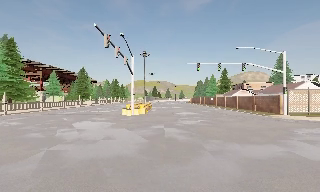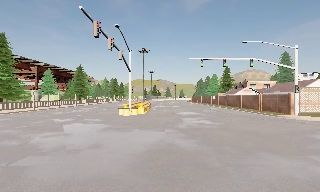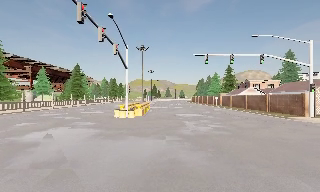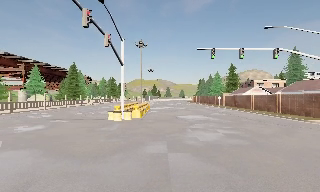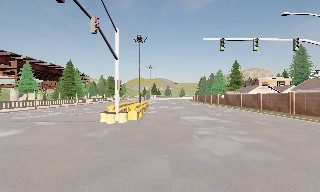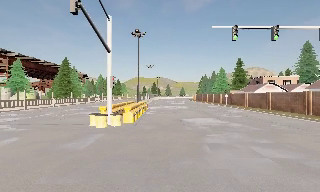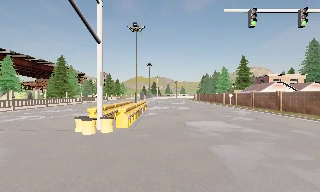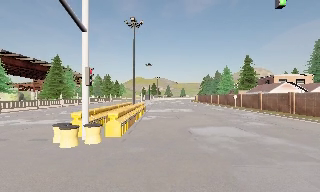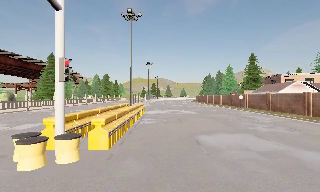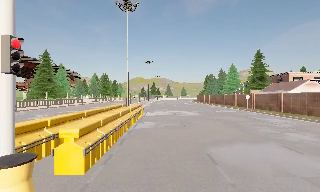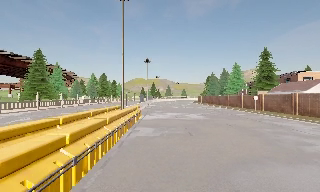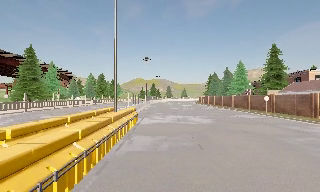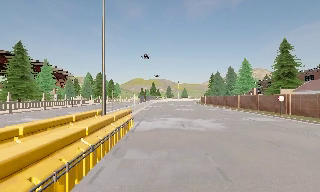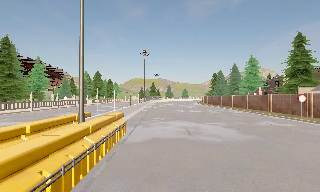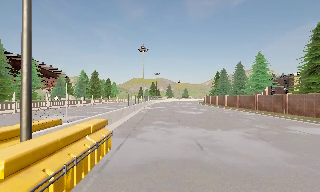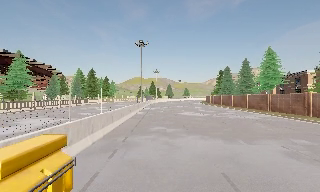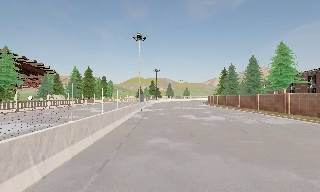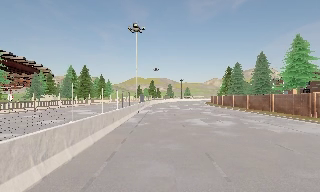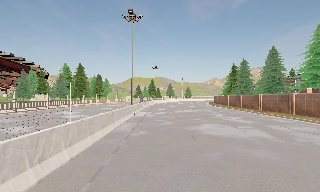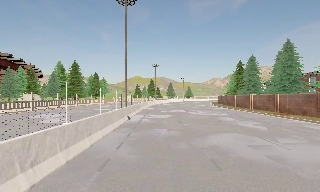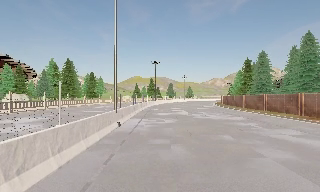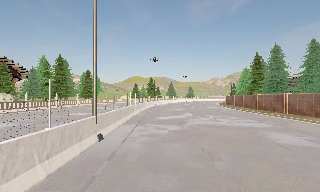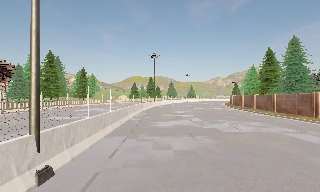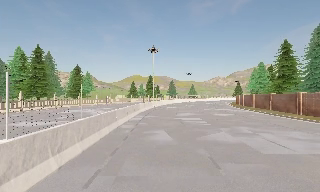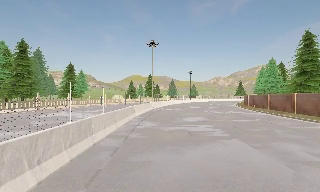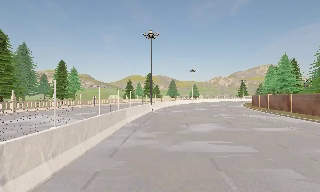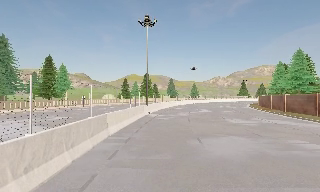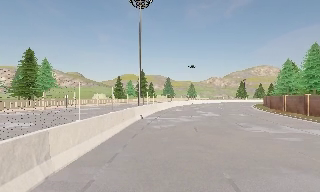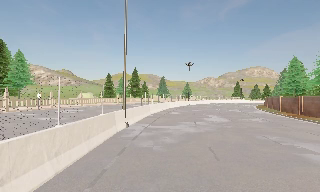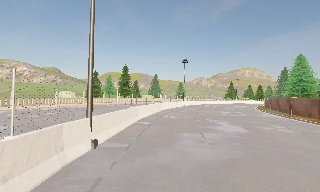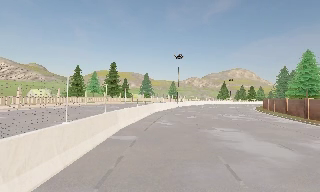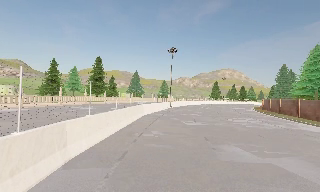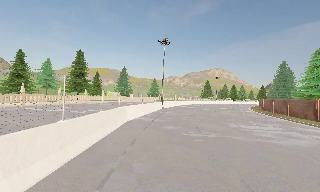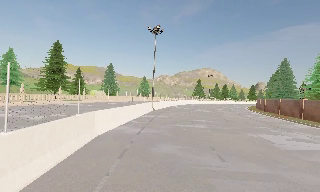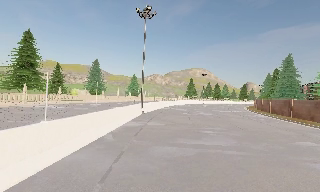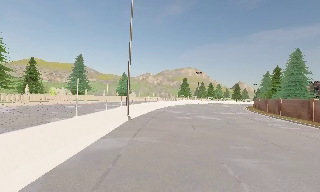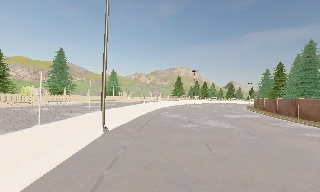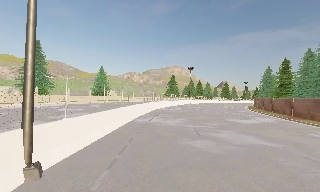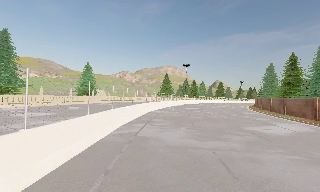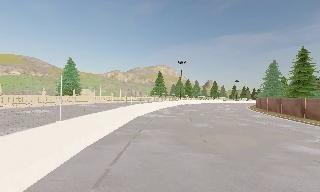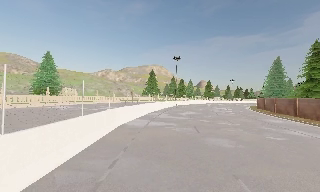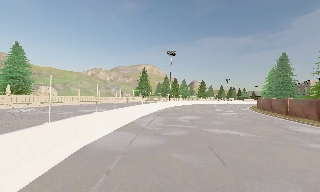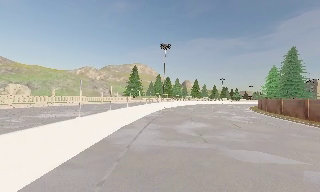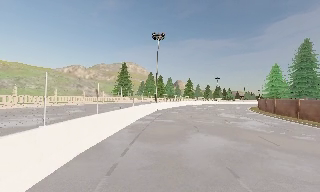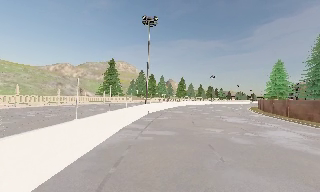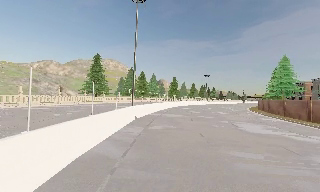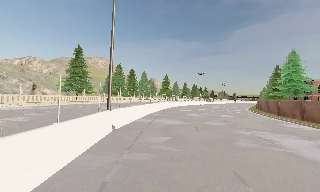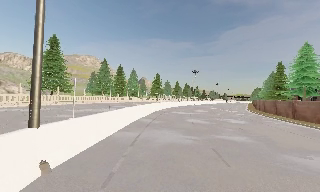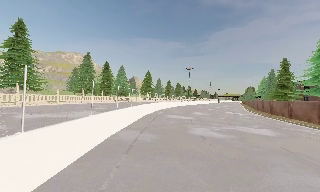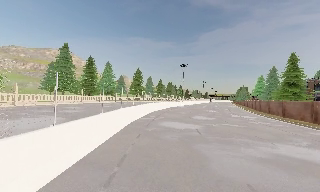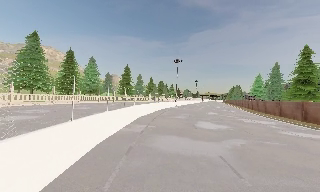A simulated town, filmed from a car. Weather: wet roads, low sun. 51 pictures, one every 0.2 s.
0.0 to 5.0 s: The camera travels forward, about 70 m, so what stands in front looms larger. It gains speed.
5.0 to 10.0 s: The camera swings to its right by about 70 degrees, and the scene slides to the left. It travels forward, about 120 m.
The film runs forward here.
